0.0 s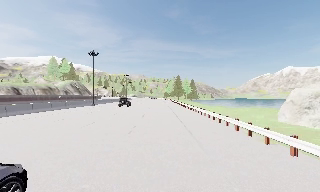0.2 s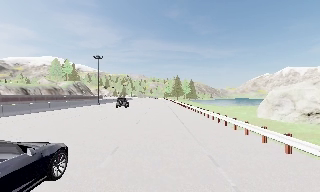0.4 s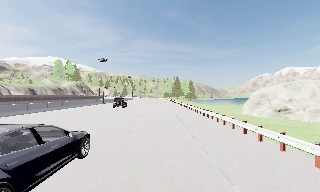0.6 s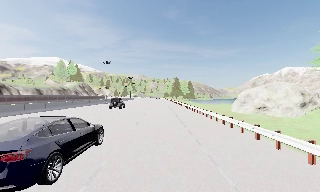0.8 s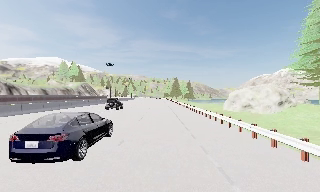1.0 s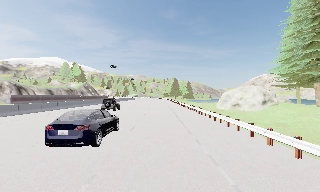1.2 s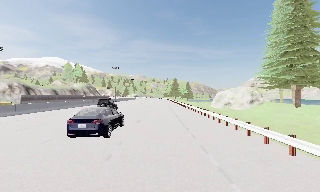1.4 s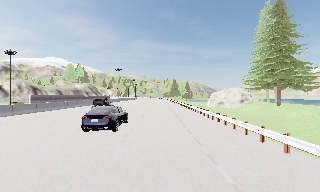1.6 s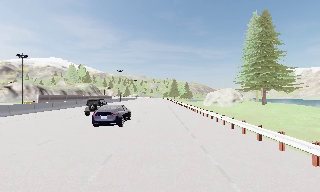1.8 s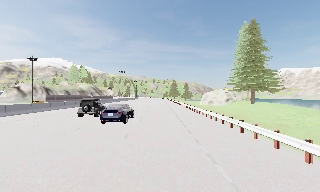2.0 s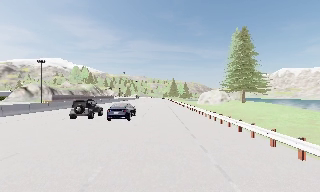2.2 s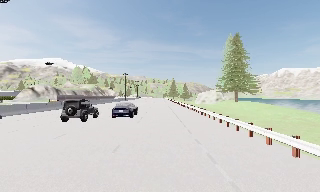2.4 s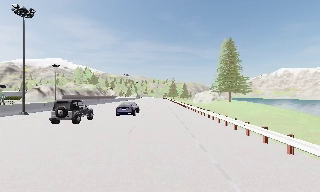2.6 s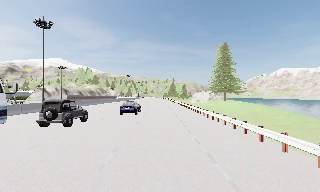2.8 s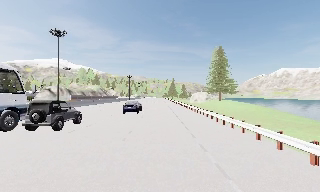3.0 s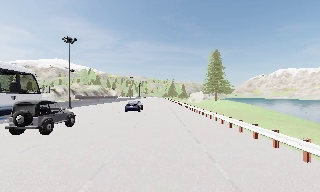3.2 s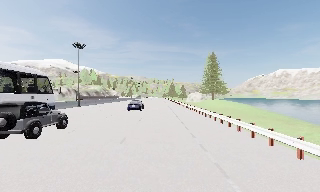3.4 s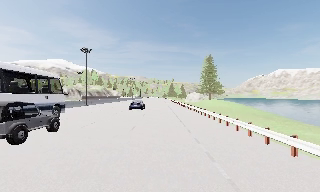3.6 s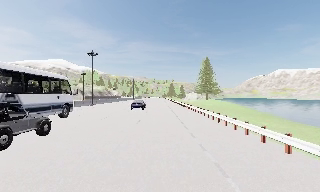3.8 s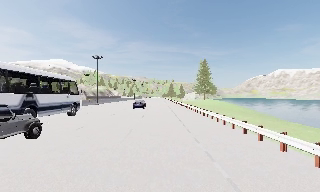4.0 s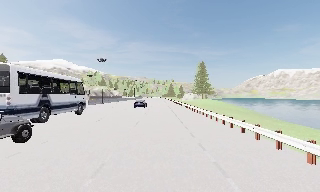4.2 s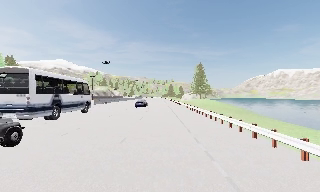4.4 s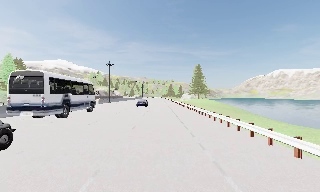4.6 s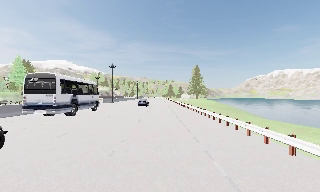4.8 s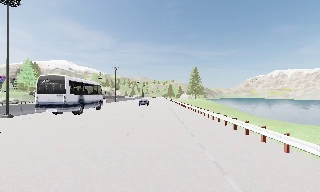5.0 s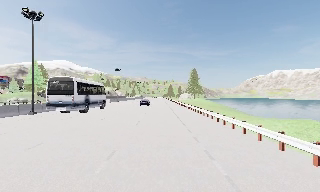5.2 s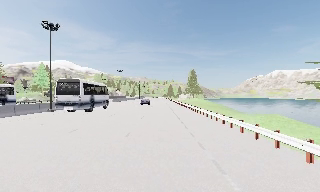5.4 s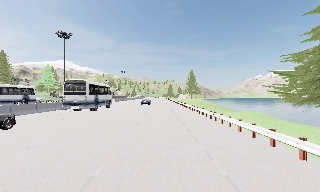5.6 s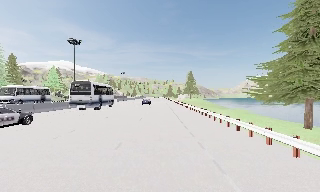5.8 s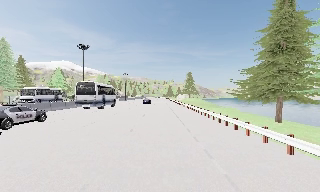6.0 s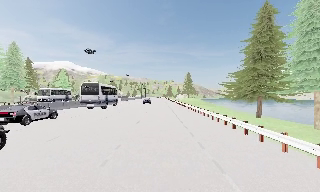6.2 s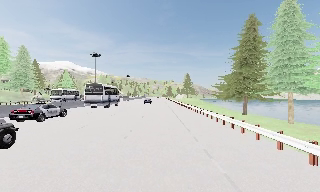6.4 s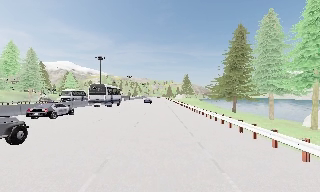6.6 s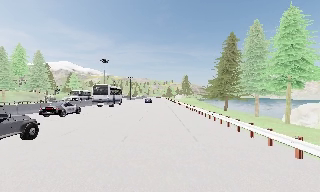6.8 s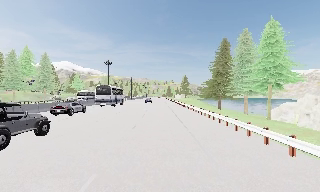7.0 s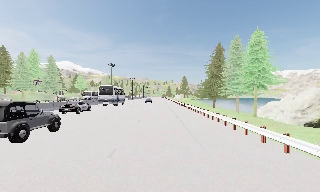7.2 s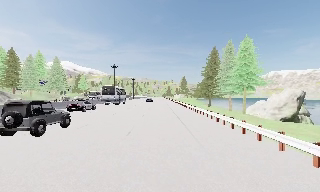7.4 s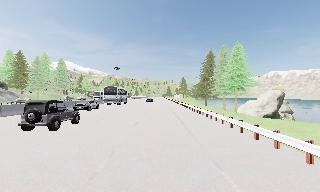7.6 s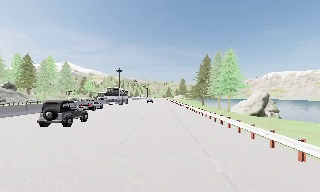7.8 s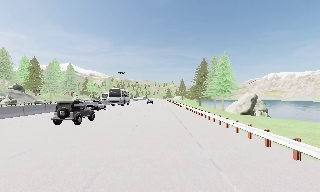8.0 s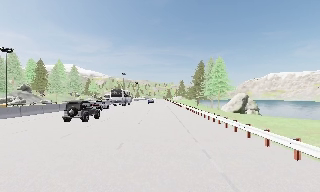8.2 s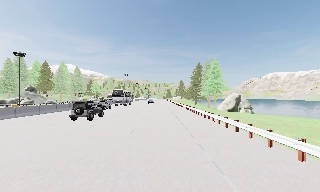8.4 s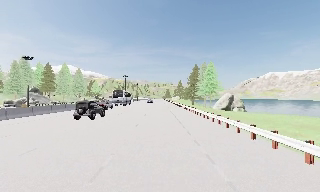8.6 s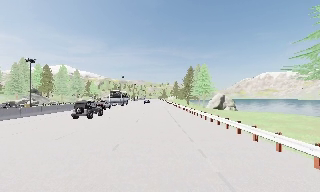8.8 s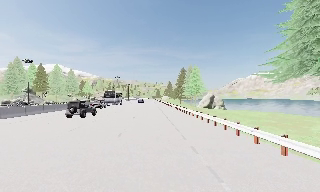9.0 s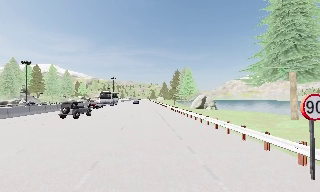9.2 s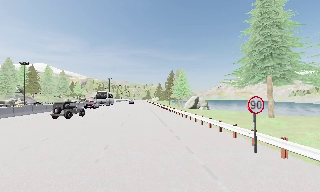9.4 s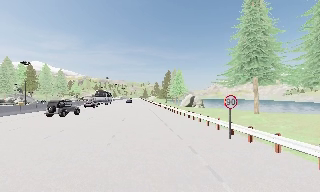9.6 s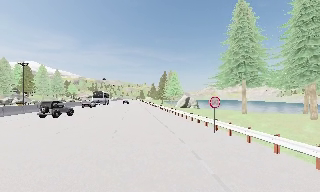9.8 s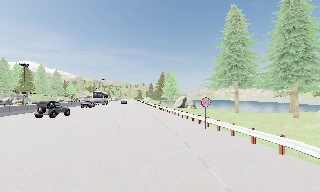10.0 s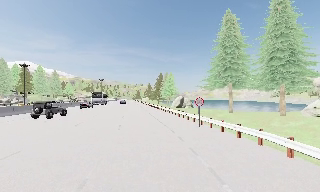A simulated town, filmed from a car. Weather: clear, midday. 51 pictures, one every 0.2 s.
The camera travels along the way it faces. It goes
backward.
0.0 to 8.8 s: The camera travels backward, about 130 m, so what stands in front gets smaller.
8.8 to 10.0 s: The camera travels backward, about 10 m, so what stands in front gets smaller. It loses speed.
The film runs backward here.
